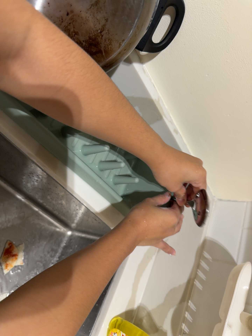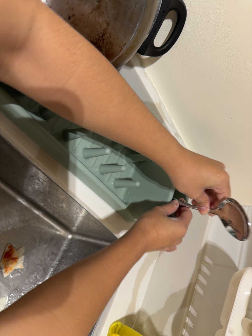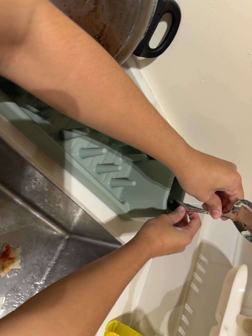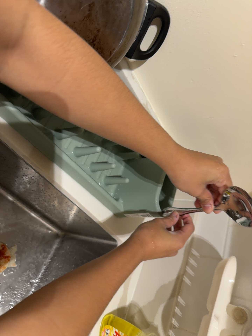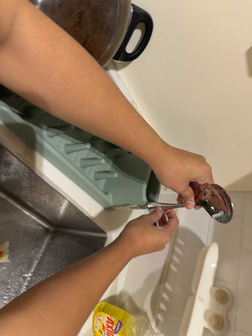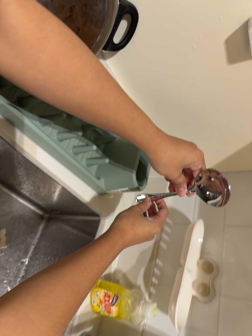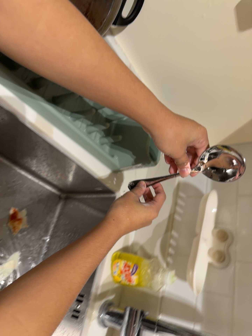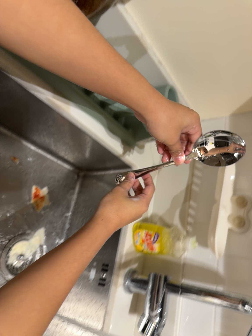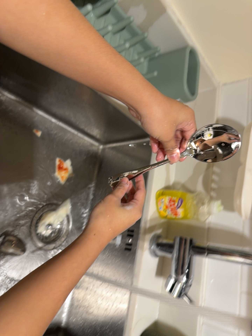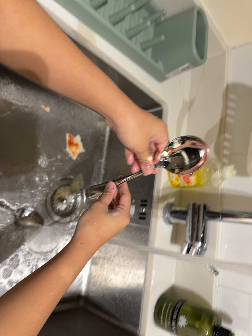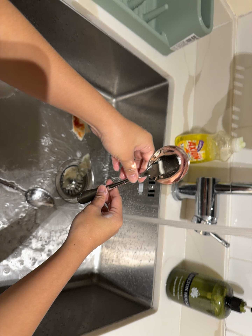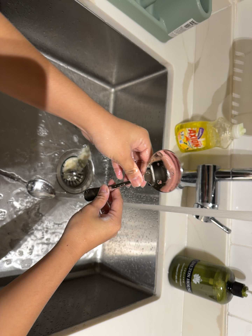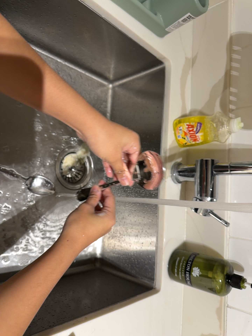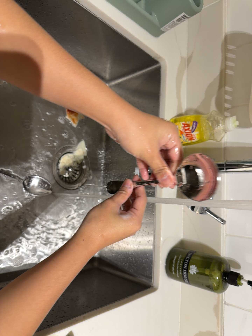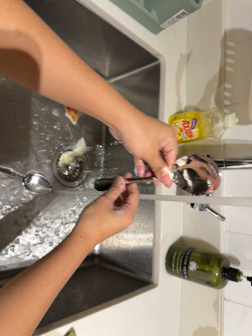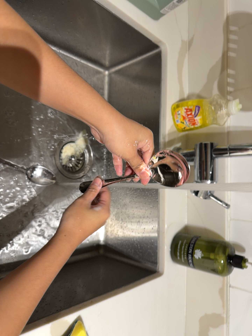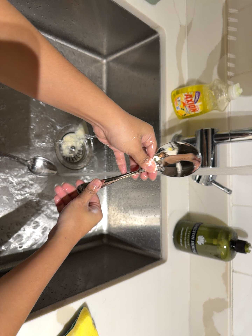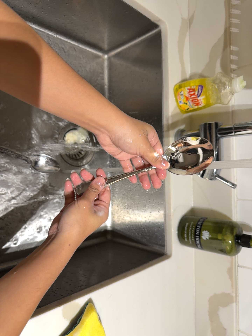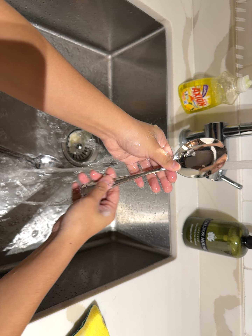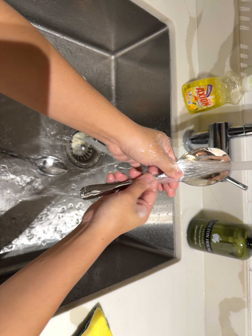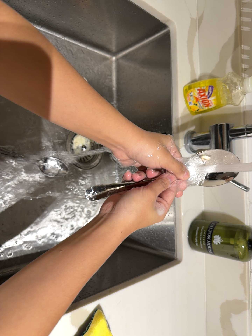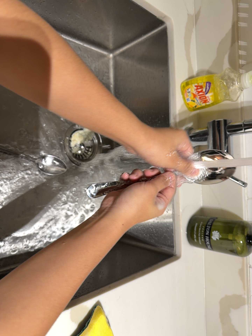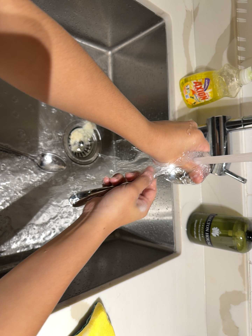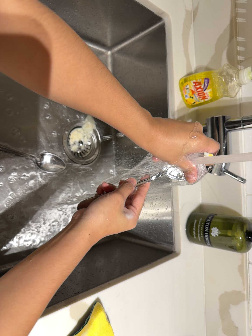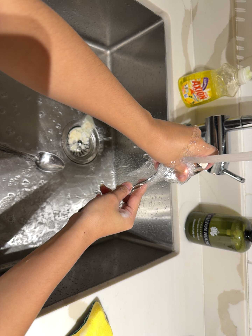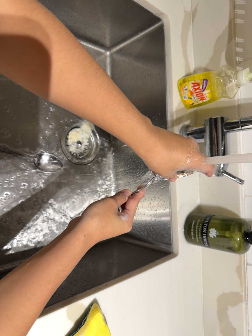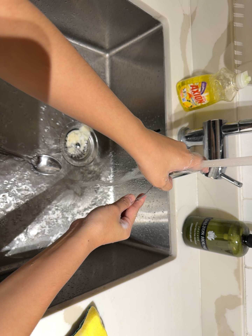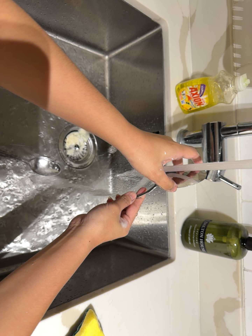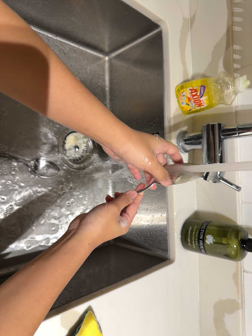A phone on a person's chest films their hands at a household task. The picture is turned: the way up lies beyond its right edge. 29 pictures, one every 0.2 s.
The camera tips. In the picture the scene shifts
upward.
The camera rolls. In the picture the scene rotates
counterclockwise.
0.0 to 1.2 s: The camera travels backward, about 10 cm, so what stands in front gets smaller.
1.2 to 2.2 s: The camera travels toward the bottom of its view, about 12 cm, so close, fixed things drift upward. Its aim tips toward the bottom of its view by about 20 degrees, and the scene shifts upward. It rolls about its line of sight by about 10 degrees, and the scene rotates counterclockwise.
2.2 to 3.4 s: The camera shifts only a little, or ends up much as it began.
3.4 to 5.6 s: The camera keeps its place and its aim.
The film runs backward here.
